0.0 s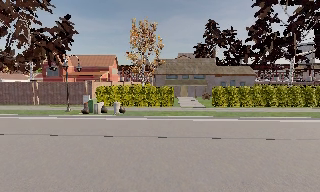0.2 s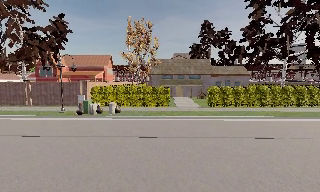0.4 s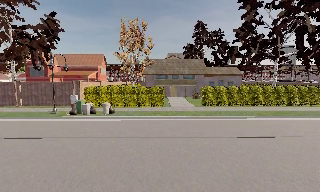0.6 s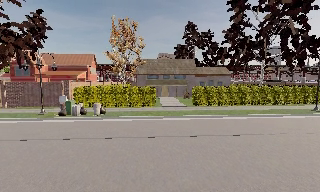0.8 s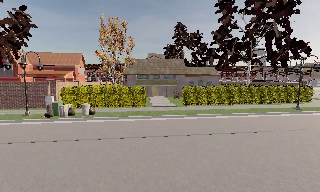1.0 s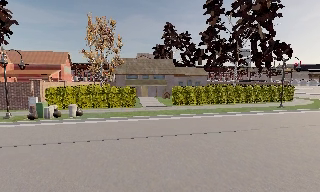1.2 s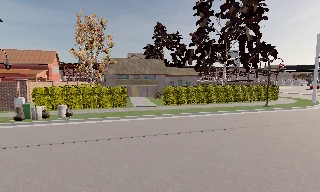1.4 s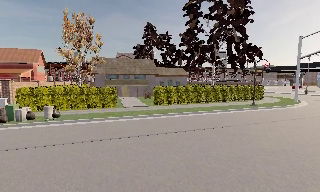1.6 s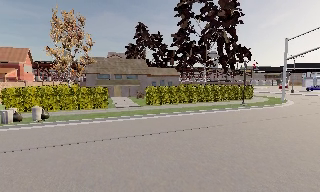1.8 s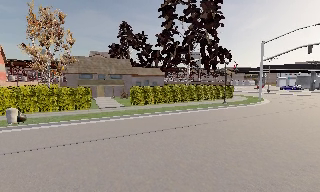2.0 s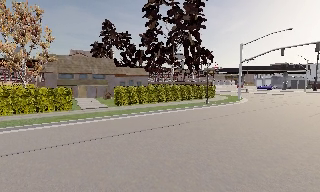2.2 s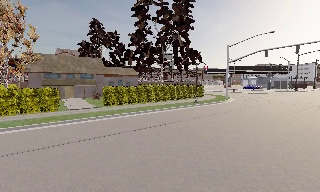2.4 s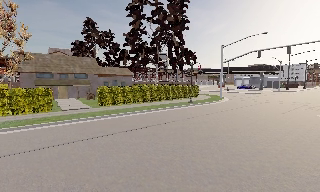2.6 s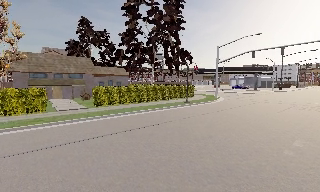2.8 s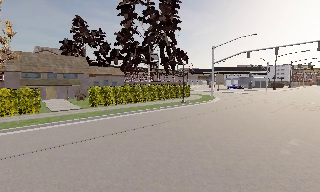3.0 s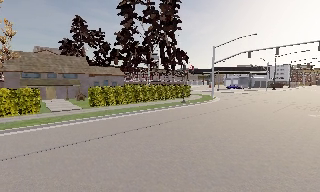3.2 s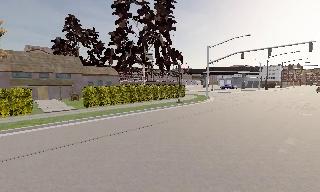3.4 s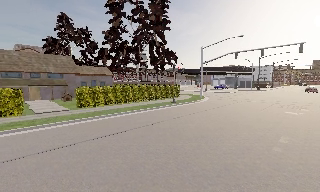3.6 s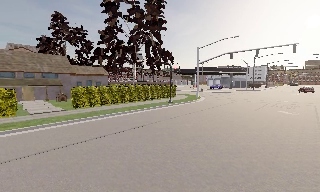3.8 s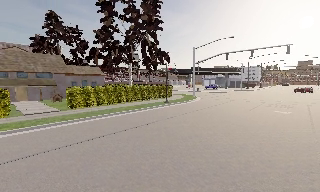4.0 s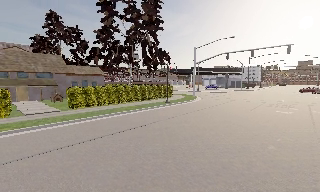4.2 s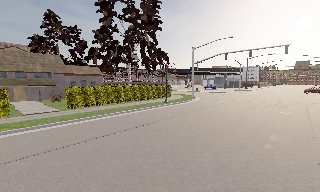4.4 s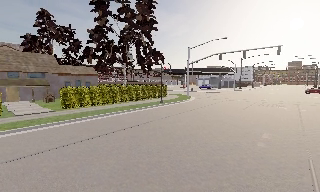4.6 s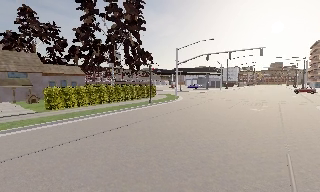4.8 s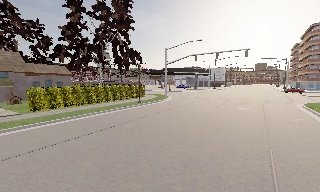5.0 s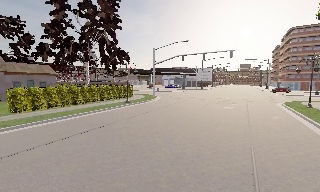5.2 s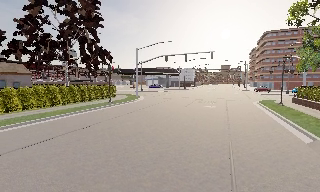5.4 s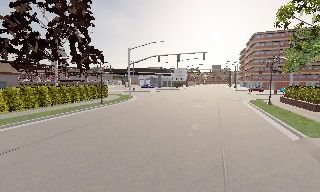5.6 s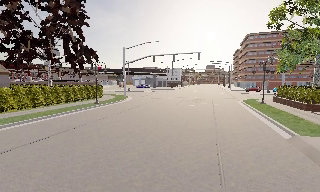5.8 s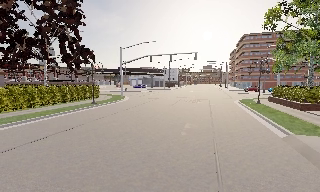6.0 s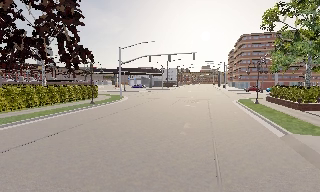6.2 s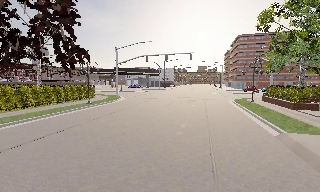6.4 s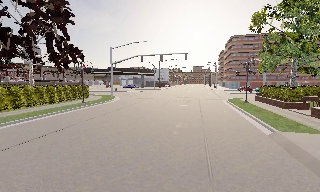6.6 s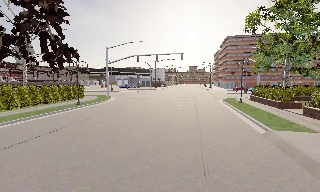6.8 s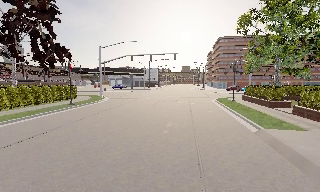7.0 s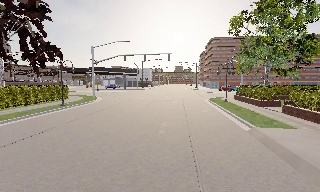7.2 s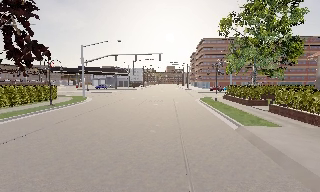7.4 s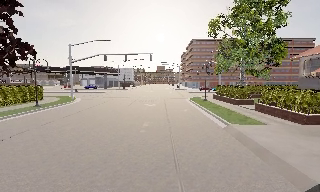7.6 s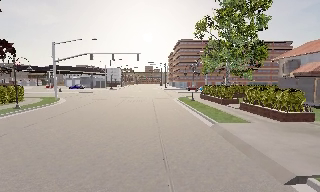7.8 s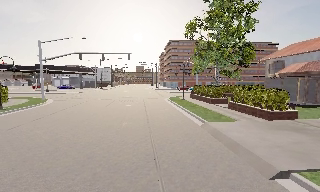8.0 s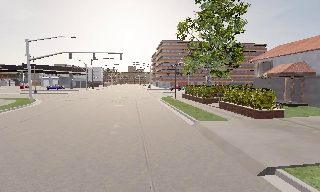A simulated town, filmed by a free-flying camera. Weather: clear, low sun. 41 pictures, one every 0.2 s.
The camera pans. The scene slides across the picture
to the left.
The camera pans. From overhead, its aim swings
clockwise.
0.0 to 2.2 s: The scene slides to the left, as the camera pans about 40 degrees to its right.
2.2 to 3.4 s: The camera travels to its left, about 0.5 m.
3.4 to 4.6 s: The camera shifts only a little, or ends up much as it began.
4.6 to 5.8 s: The camera swings to its right by about 20 degrees, and the scene slides to the left.
5.8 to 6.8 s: The camera shifts only a little, or ends up much as it began.
6.8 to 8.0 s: The scene slides to the left, as the camera pans about 20 degrees to its right.
The film runs backward here.
